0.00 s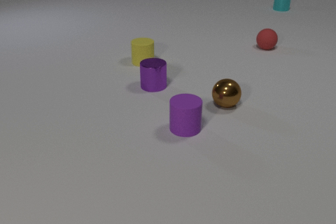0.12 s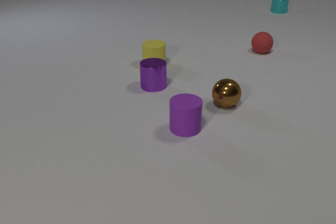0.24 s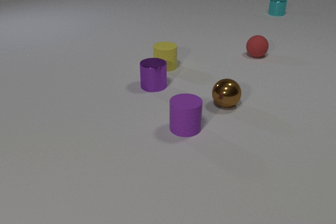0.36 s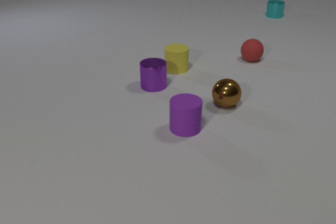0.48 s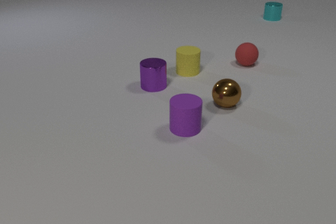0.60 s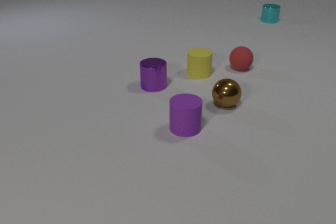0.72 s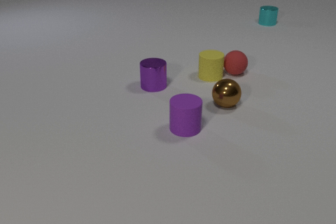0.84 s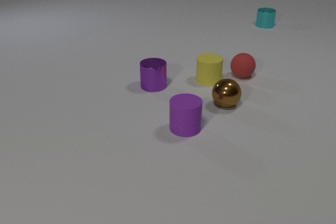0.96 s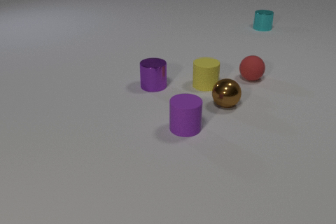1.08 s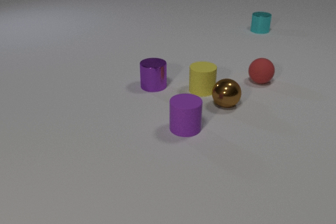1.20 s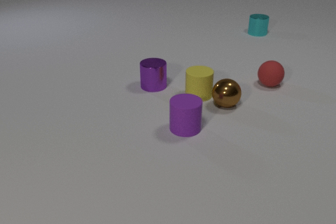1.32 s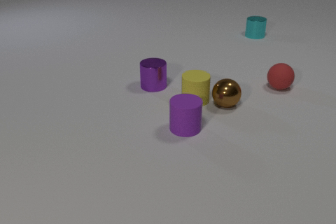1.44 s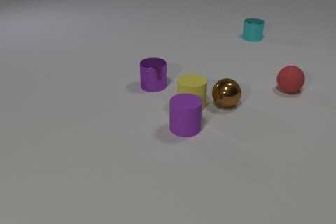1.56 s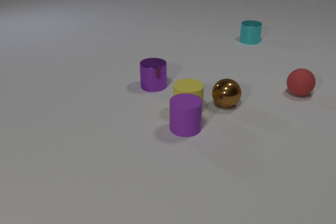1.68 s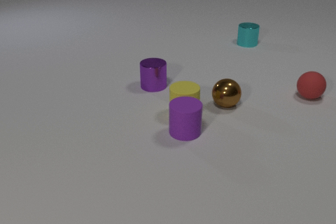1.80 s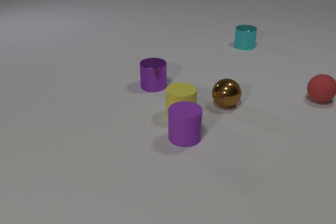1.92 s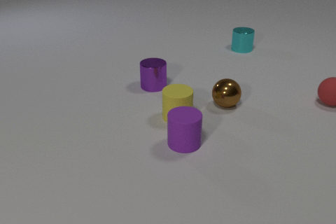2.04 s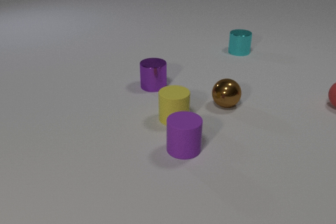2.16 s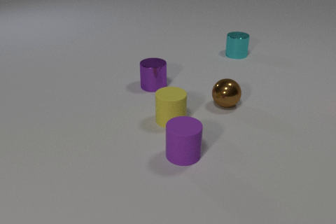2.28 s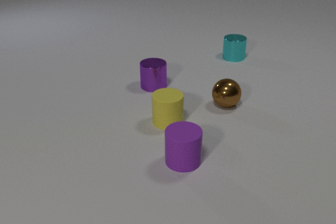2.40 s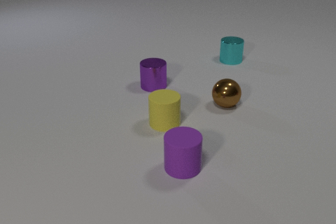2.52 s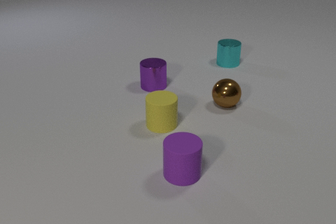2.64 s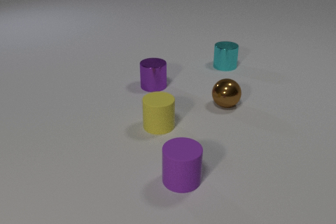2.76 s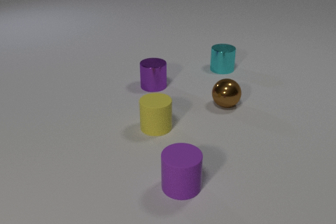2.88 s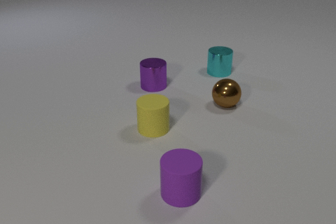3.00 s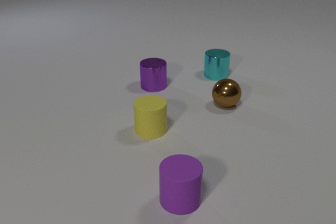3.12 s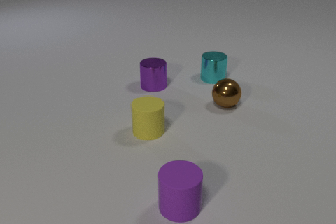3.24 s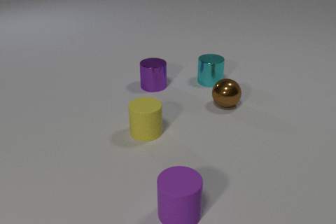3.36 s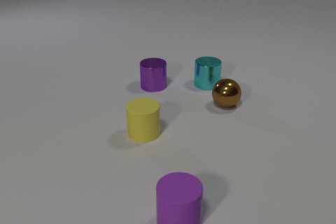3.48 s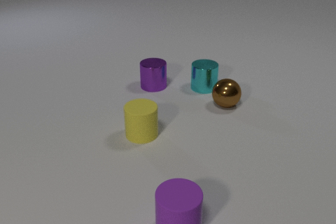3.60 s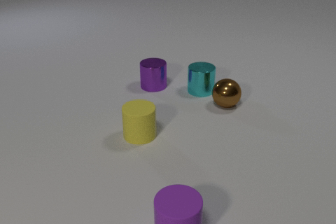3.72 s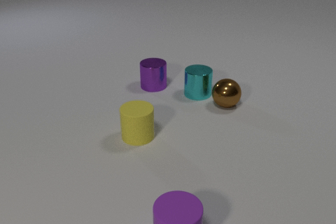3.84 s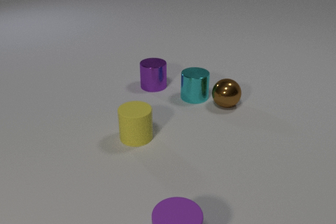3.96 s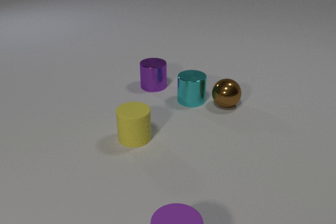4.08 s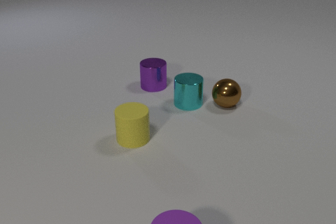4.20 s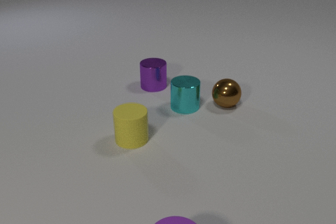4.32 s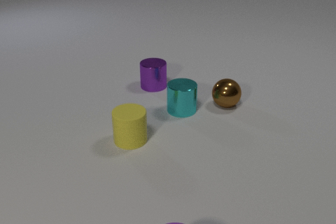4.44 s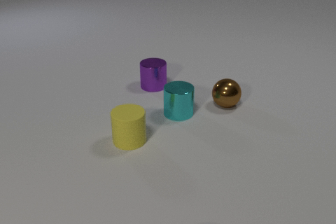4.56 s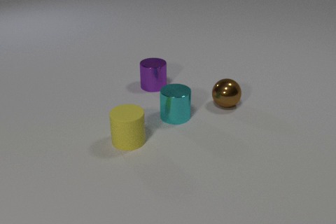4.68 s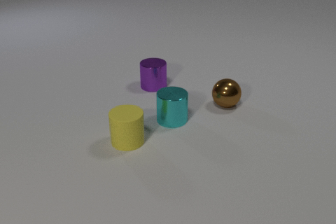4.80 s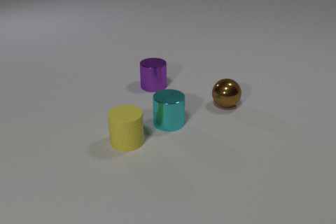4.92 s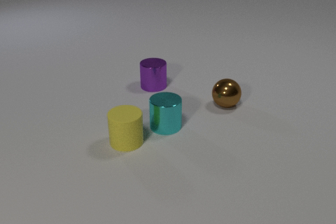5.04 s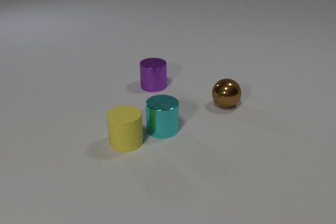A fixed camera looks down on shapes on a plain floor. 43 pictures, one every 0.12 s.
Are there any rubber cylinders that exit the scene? yes.
What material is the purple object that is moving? rubber.
What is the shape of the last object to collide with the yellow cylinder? cylinder.
0.00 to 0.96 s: The red rubber sphere rolls toward the camera. The yellow rubber cylinder slides to the right and toward the camera. The cyan metal cylinder slides toward the camera. The red rubber sphere and the yellow rubber cylinder collide.
0.96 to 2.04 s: The red rubber sphere rolls to the right and toward the camera. The yellow rubber cylinder slides toward the camera and to the left. The purple rubber cylinder slides toward the camera. The cyan metal cylinder slides toward the camera. The yellow rubber cylinder and the purple rubber cylinder collide.
2.04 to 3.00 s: The red rubber sphere rolls to the right, leaves at the right edge. The yellow rubber cylinder slides to the left and toward the camera. The purple rubber cylinder slides toward the camera. The cyan metal cylinder slides toward the camera.
3.00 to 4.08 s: The yellow rubber cylinder slides to the left and toward the camera. The purple rubber cylinder slides toward the camera. The cyan metal cylinder slides toward the camera and to the left.
4.08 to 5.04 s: The yellow rubber cylinder slides to the left. The purple rubber cylinder slides toward the camera, leaves at the bottom edge. The cyan metal cylinder slides toward the camera and to the left.
